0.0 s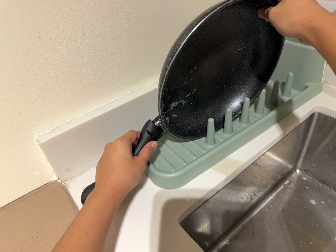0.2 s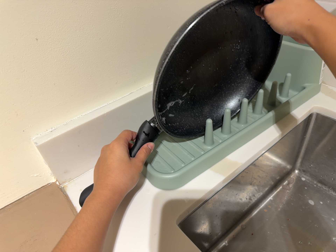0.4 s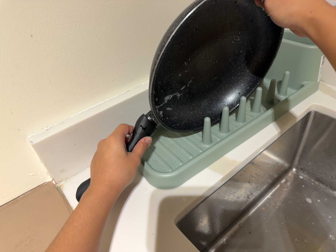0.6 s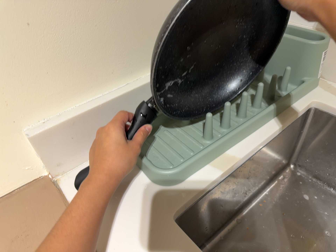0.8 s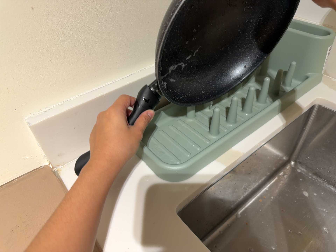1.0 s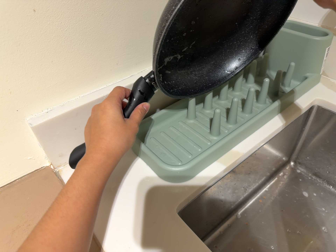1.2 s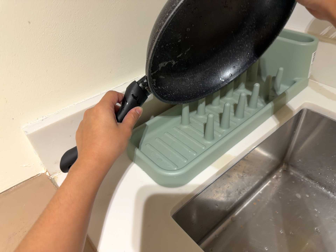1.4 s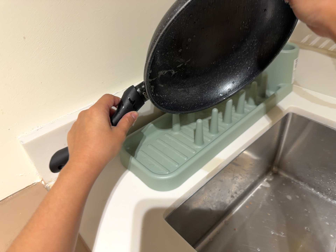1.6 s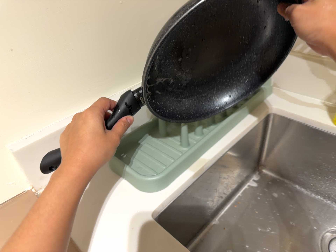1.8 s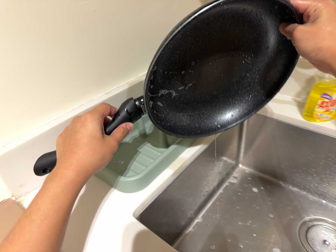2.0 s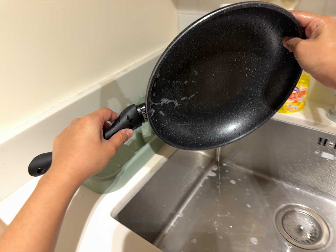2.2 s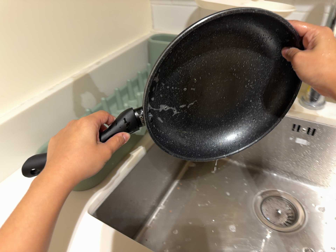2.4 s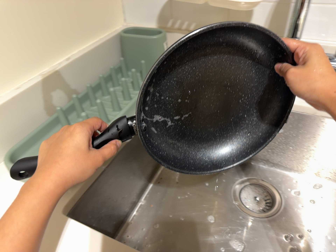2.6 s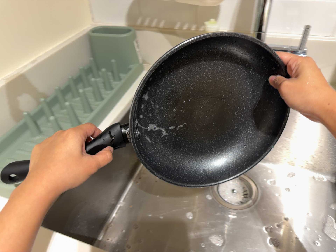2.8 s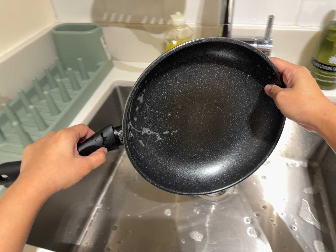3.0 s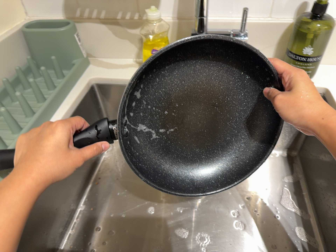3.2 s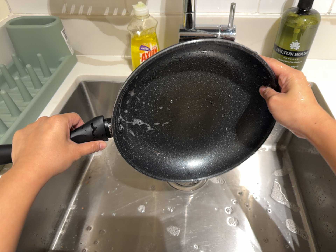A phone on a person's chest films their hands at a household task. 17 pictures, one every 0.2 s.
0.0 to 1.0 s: The camera shifts only a little, or ends up much as it began.
1.0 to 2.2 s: The camera swings to its right by about 15 degrees, and the scene slides to the left. It travels to its right and backward, about 10 cm, so close, fixed things drift to the left. It rolls about its line of sight by about 15 degrees, and the scene rotates counterclockwise.
2.2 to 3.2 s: The camera pans to its right by about 20 degrees. It travels to its right, about 6 cm, so close, fixed things drift to the left. It rolls about its line of sight by about 15 degrees, and the scene rotates counterclockwise.
The film runs backward here.
